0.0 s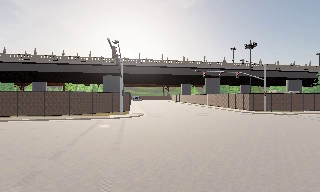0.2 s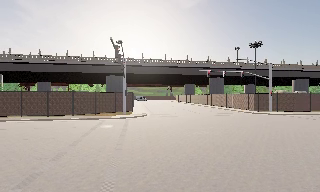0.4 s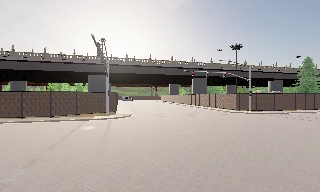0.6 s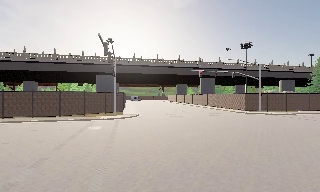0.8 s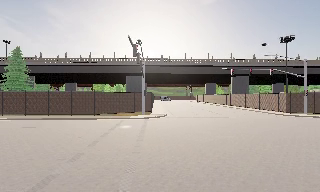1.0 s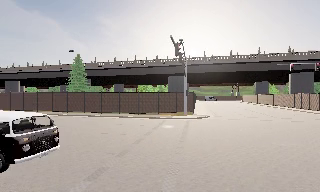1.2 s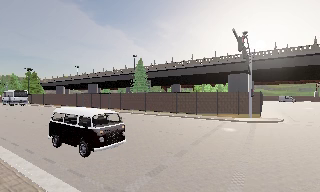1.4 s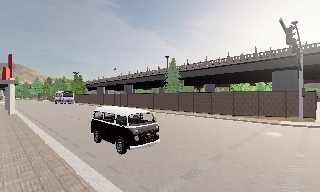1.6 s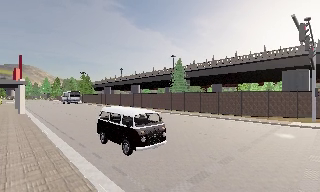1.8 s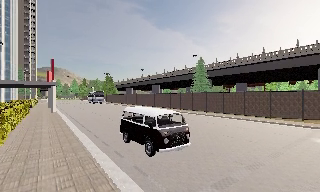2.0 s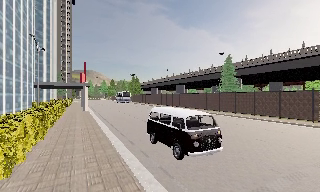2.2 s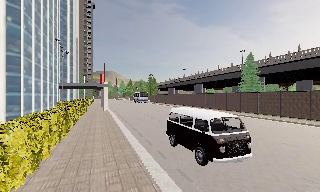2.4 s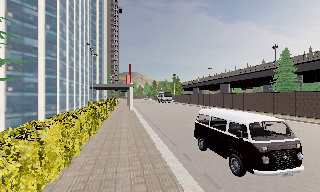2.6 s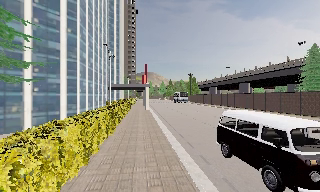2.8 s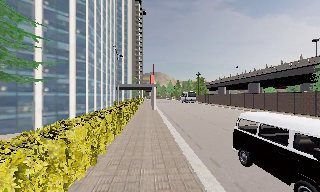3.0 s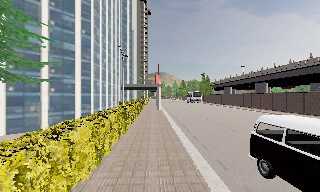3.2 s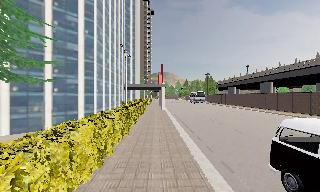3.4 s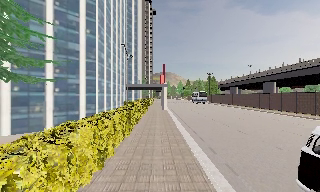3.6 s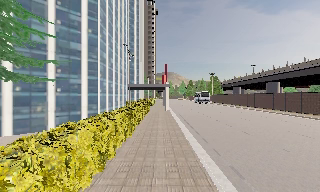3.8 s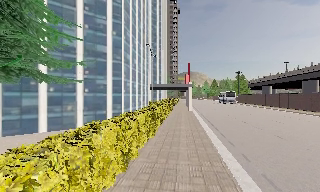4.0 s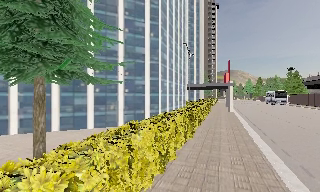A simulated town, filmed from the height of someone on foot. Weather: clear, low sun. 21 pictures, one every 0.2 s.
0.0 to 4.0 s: The scene slides to the right, as the camera pans about 120 degrees to its left. It travels forward, about 3.5 m.
The film runs forward here.
